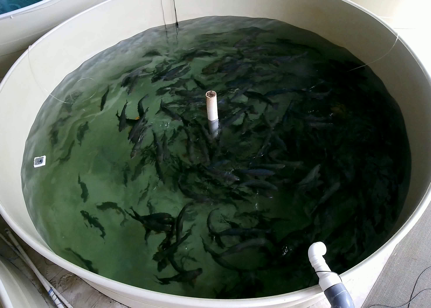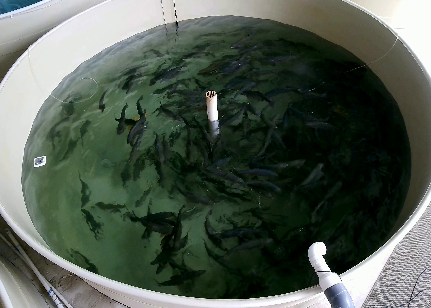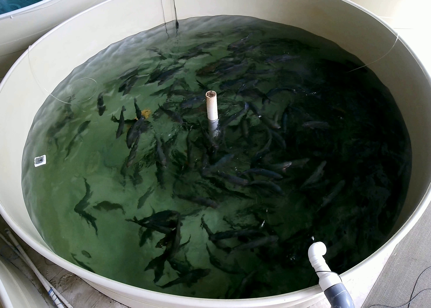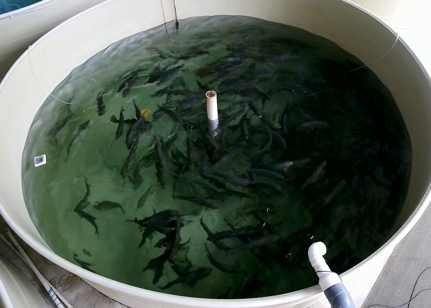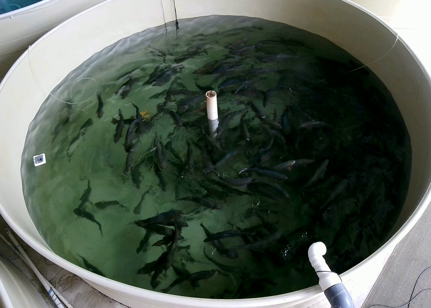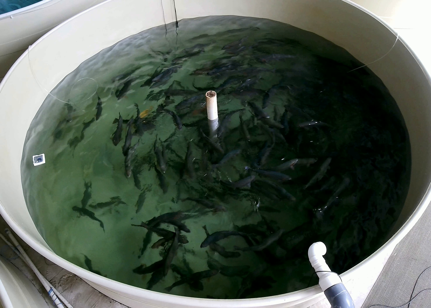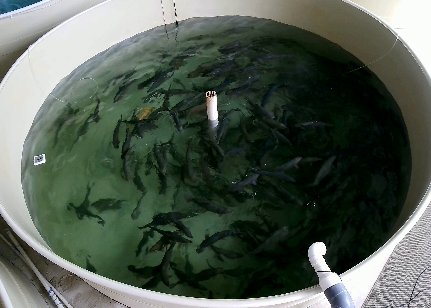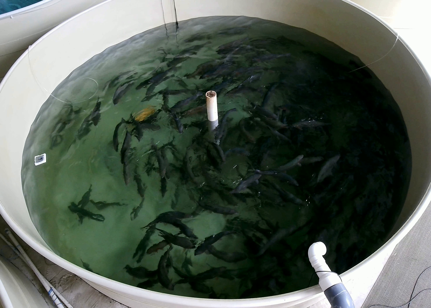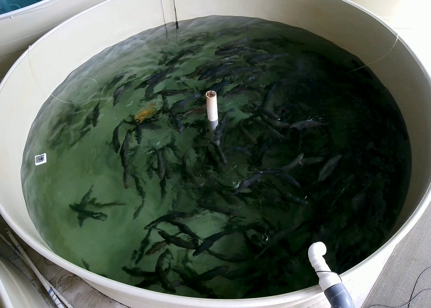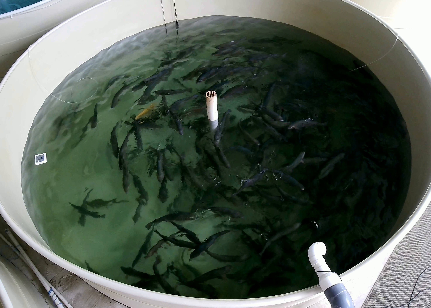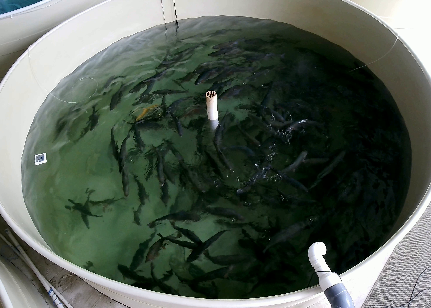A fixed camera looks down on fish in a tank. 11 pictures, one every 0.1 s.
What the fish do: Foraging.
